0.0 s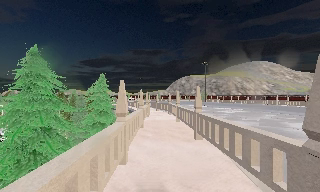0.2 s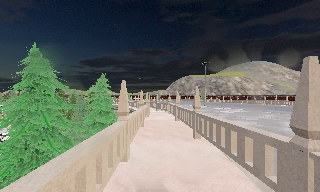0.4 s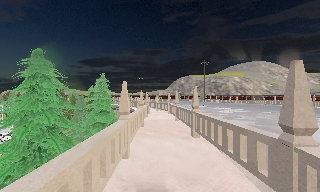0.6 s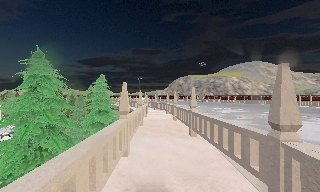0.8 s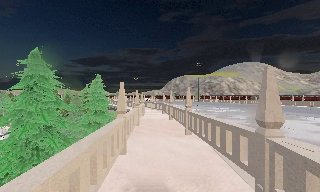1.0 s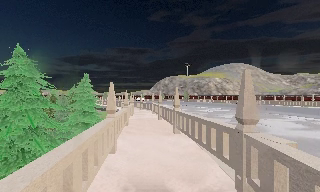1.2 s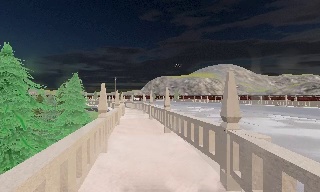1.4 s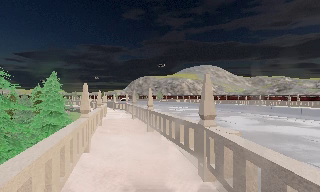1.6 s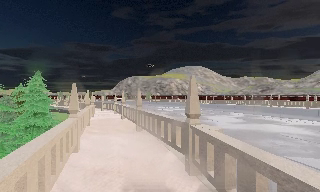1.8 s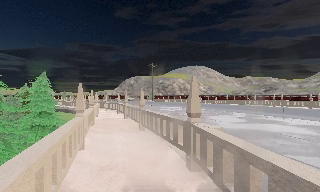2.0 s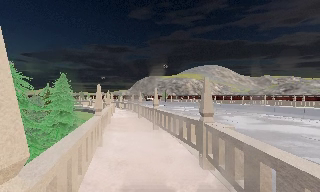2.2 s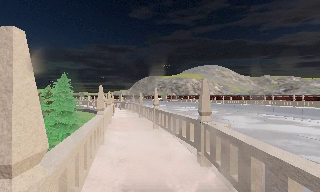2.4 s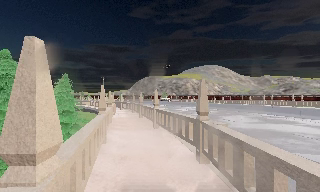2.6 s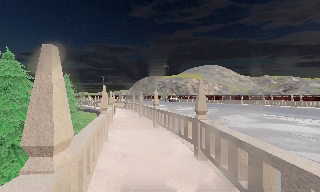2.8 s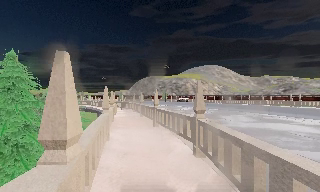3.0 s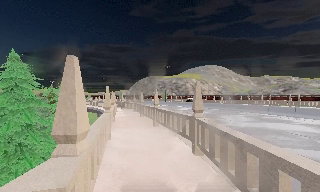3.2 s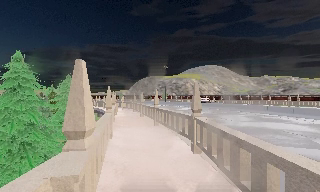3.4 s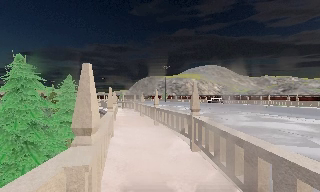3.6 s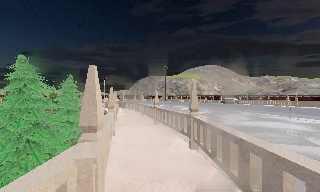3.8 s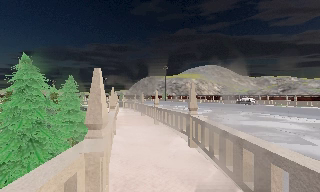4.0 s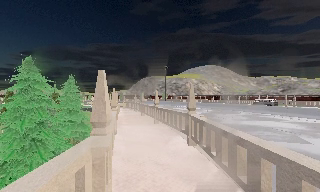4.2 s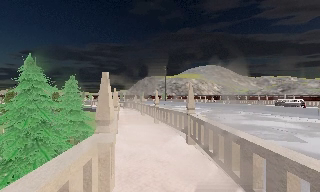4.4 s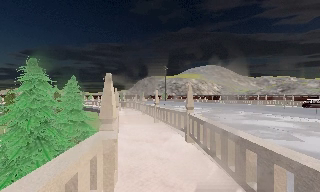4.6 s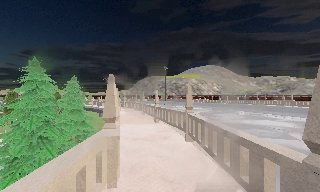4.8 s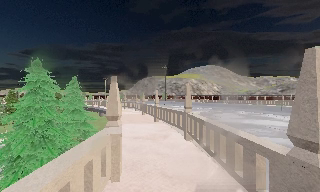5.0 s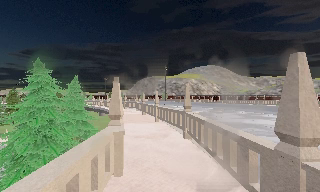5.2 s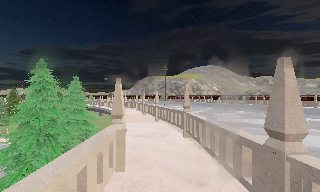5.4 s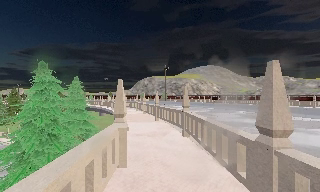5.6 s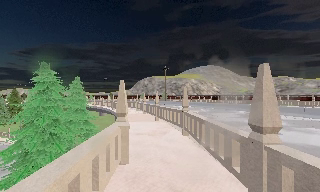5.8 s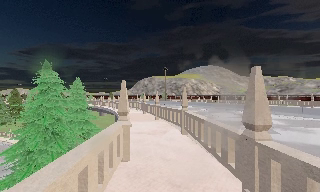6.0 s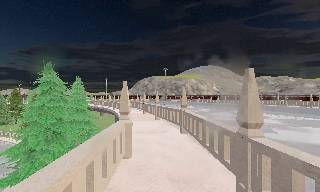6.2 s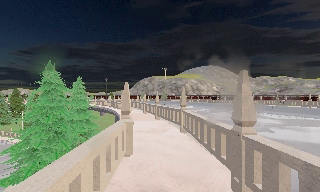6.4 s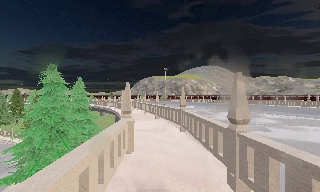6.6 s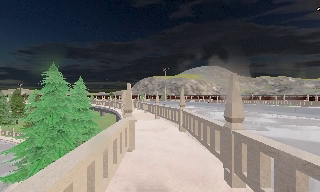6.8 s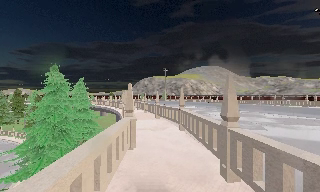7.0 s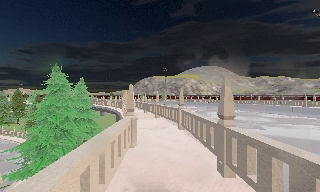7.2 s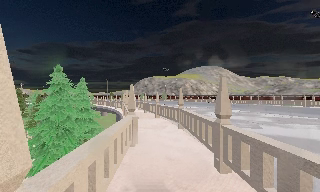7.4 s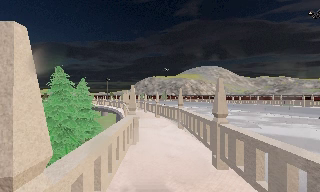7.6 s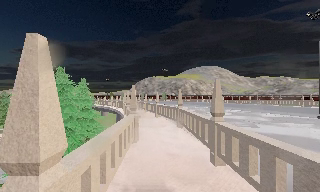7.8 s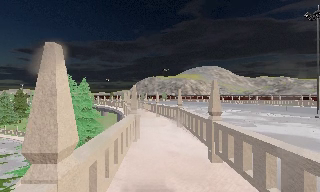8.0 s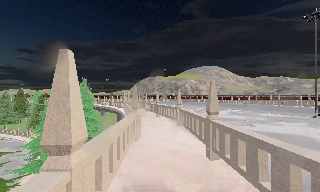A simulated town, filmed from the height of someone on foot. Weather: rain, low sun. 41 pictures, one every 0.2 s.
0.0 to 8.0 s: The camera swings to its right by about 15 degrees, and the scene slides to the left. It travels backward, about 9 m, so what stands in front gets smaller.
The film runs backward here.
